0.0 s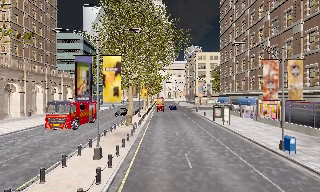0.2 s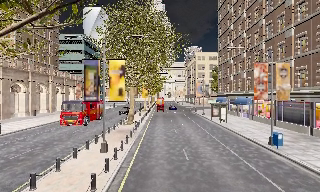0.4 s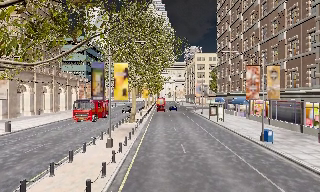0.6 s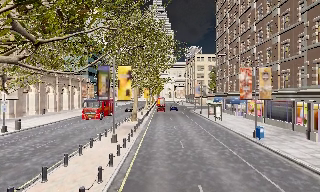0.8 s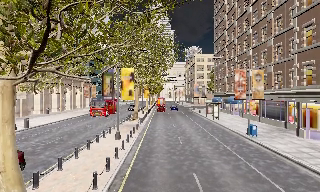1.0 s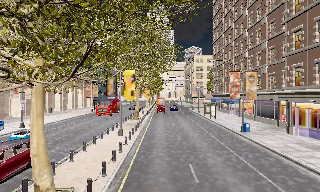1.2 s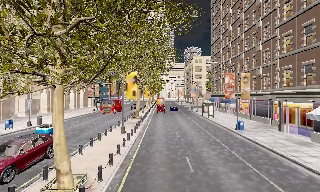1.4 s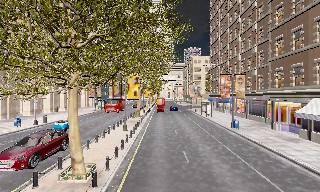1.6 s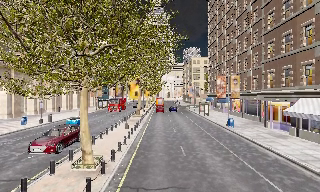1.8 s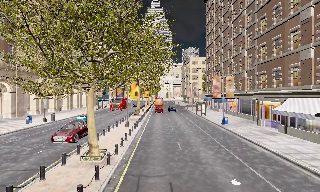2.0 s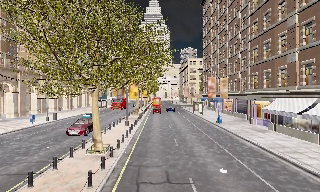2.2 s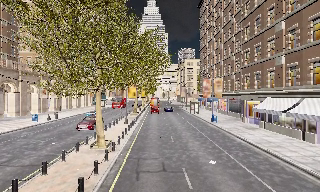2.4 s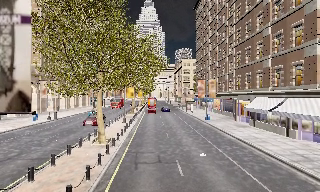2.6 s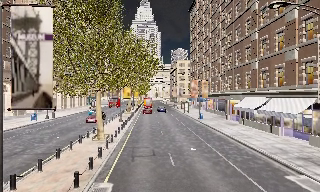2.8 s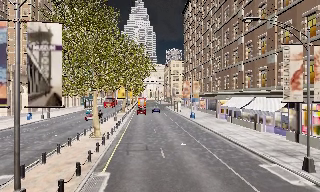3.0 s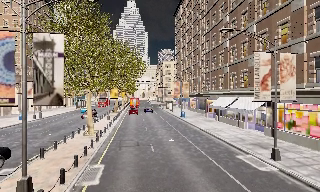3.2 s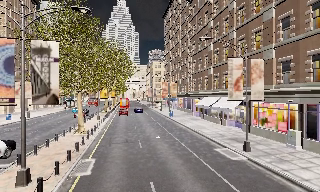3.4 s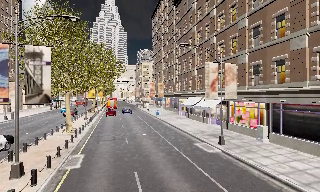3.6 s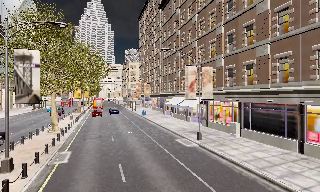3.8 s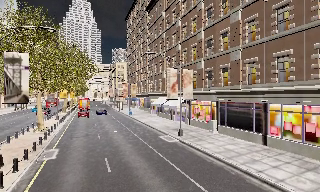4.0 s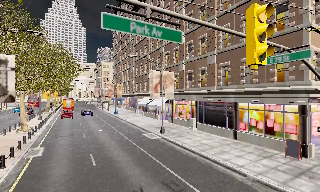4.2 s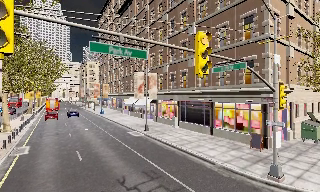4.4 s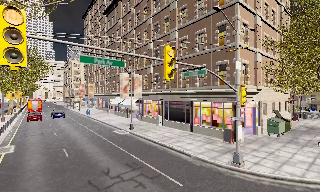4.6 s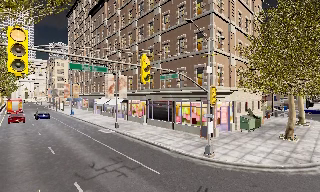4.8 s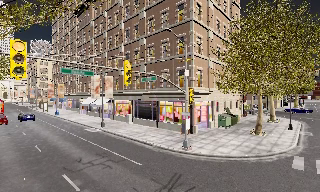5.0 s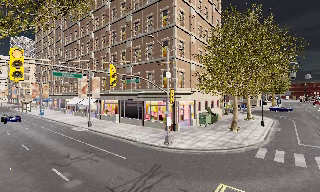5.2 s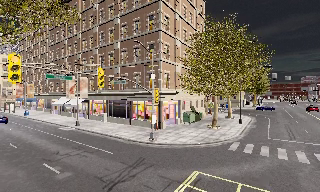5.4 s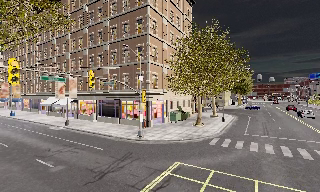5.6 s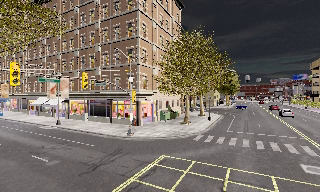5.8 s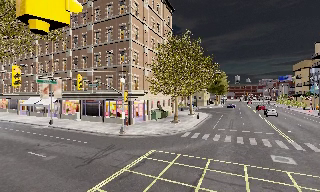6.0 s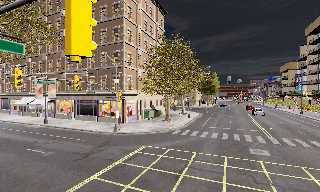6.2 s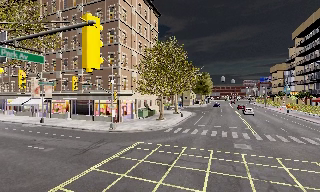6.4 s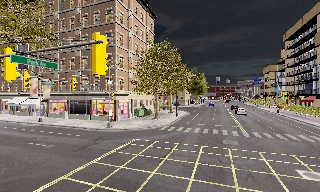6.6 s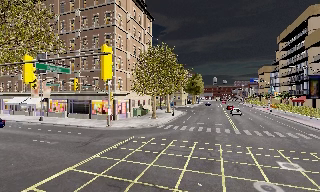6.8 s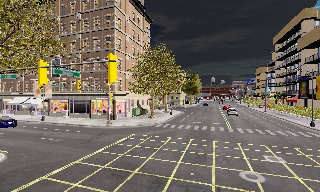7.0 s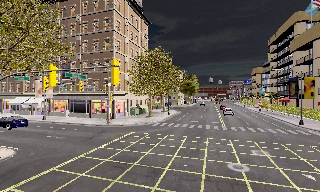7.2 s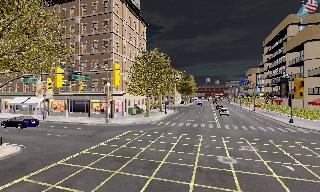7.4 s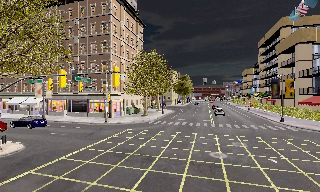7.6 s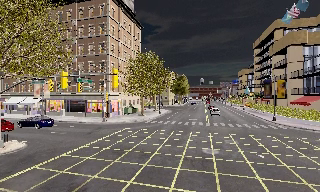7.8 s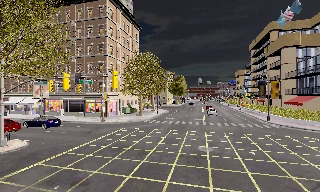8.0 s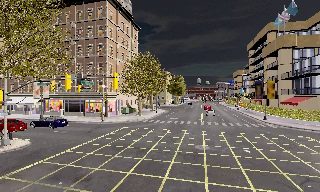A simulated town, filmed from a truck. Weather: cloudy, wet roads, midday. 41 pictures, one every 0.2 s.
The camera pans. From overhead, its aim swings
clockwise.
The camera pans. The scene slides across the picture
to the left.
0.0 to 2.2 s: The camera travels backward, about 12 m, so what stands in front gets smaller.
2.2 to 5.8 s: The camera pans to its right, which is clockwise from overhead, by about 65 degrees. It travels backward, about 20 m.
5.8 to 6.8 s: The camera travels backward, about 5 m, so what stands in front gets smaller.
6.8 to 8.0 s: The camera travels backward, about 4.5 m, so what stands in front gets smaller. It loses speed.
The film runs backward here.
